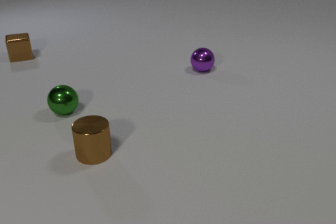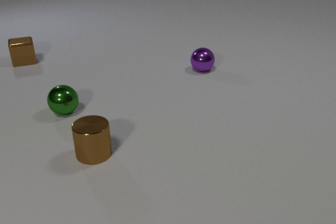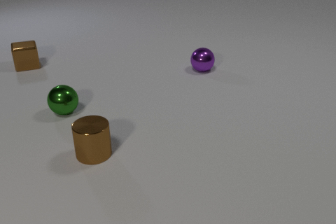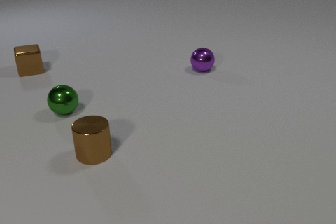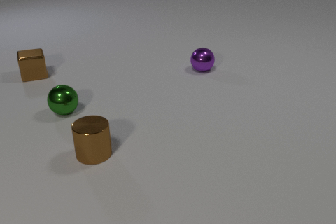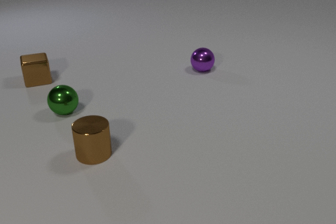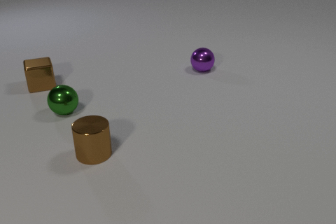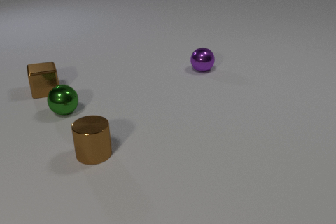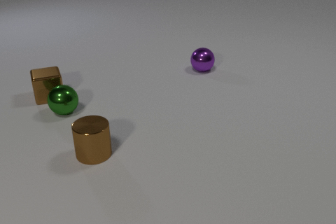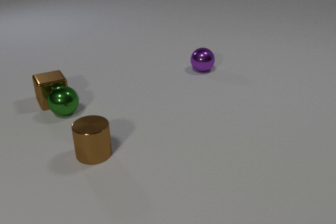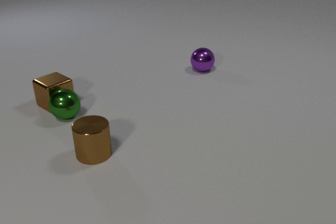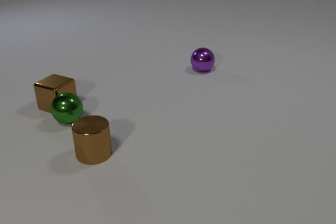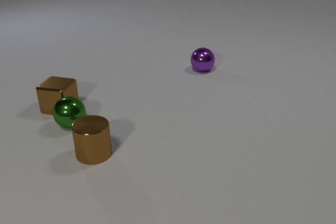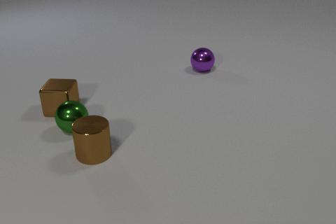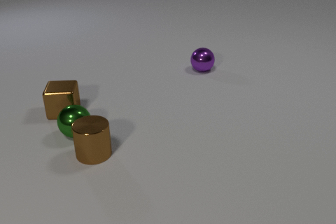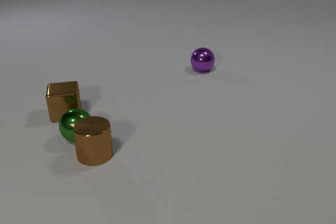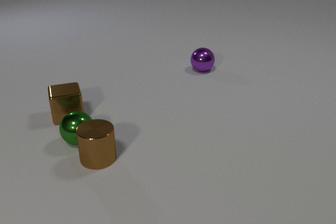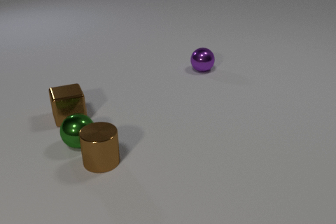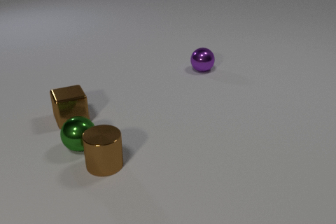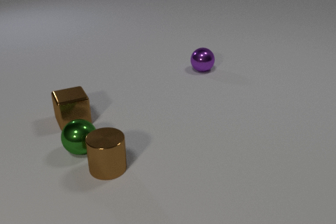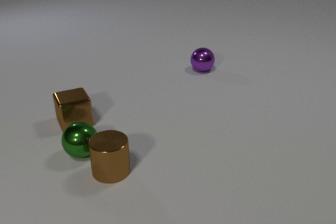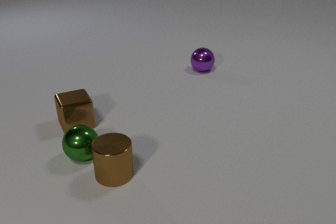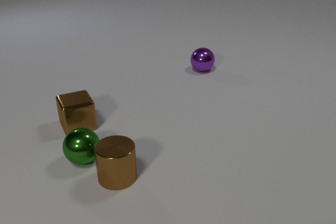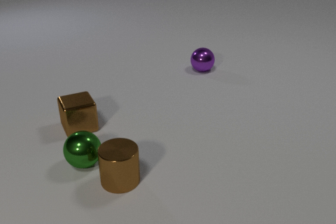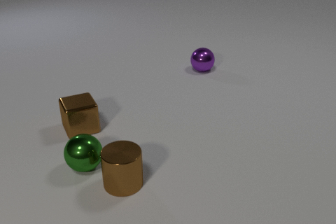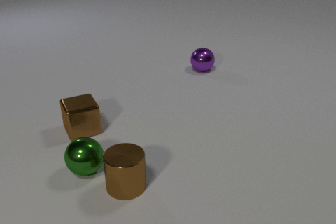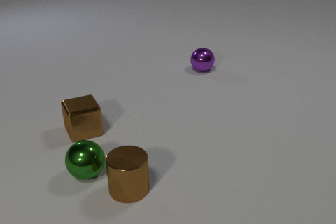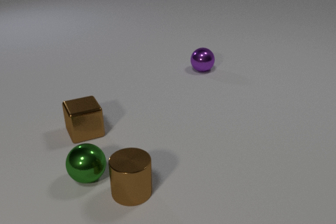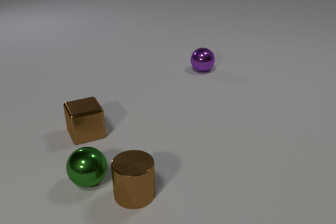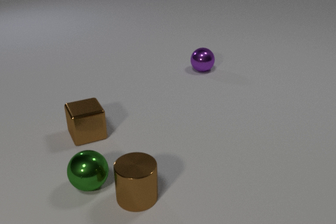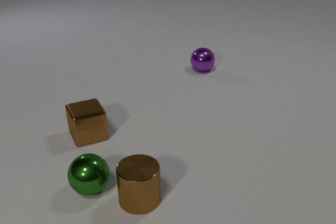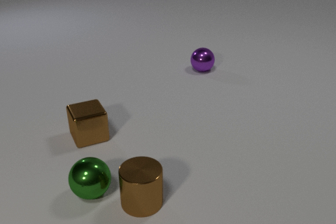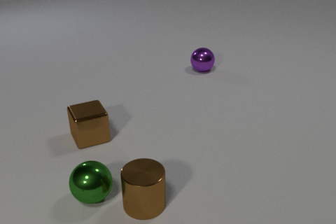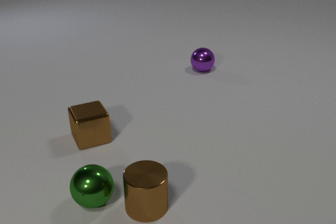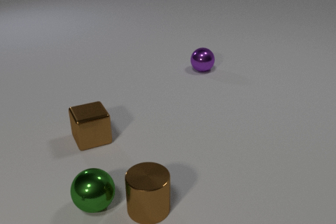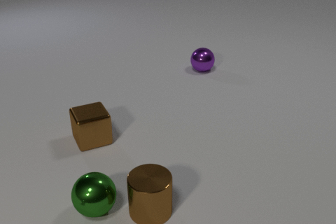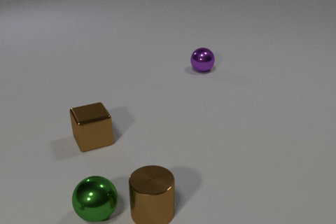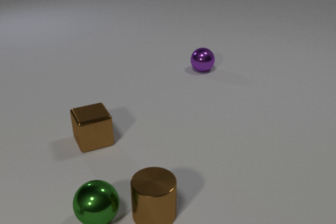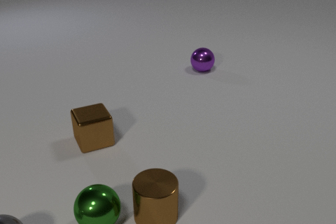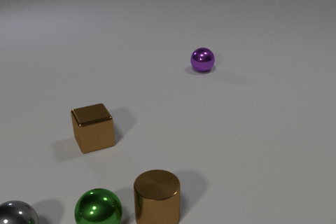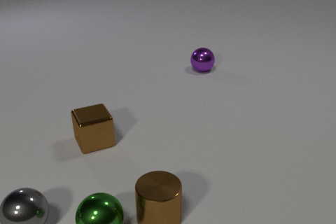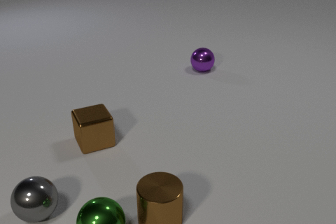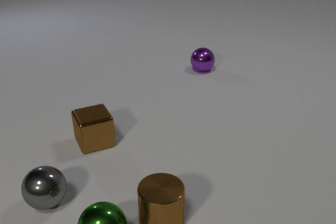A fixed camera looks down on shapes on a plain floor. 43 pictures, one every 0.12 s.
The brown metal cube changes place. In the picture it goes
toward the camera.
The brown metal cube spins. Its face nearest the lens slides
to the right.
0.00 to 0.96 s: The brown metal cube slides toward the camera.
0.96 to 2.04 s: The brown metal cube slides toward the camera, spins counterclockwise seen from above by about 90 degrees, its near face sliding to the right. The green metal sphere rolls toward the camera. The brown metal cylinder slides toward the camera and to the right. The brown metal cube and the green metal sphere collide. The green metal sphere and the brown metal cylinder collide.
2.04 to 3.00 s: The brown metal cube slides toward the camera and to the right. The green metal sphere rolls toward the camera. The brown metal cylinder slides toward the camera and to the right.
3.00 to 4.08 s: The brown metal cube slides toward the camera and to the right. The green metal sphere rolls toward the camera. The brown metal cylinder slides toward the camera and to the right.
4.08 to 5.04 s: The green metal sphere rolls toward the camera. The gray metal sphere comes in at the bottom edge, rolls away from the camera and to the right. The brown metal cylinder slides toward the camera and to the right.
What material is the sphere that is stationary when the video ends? metal.
What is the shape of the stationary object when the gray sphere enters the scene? sphere.
Are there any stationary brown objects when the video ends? yes.
